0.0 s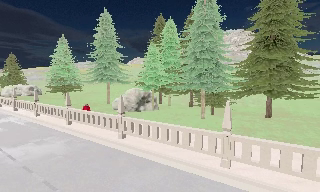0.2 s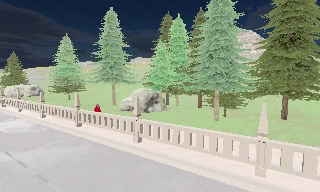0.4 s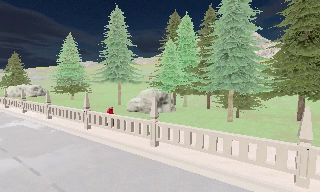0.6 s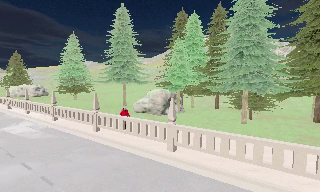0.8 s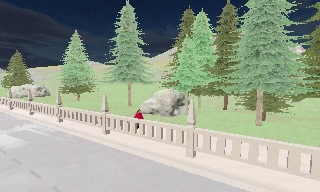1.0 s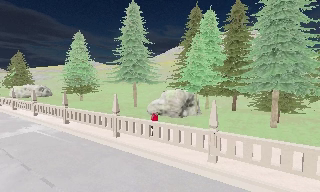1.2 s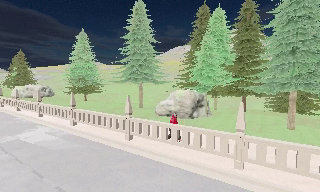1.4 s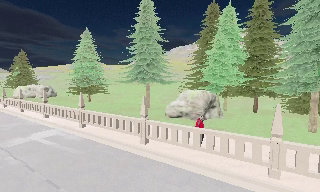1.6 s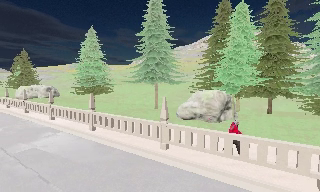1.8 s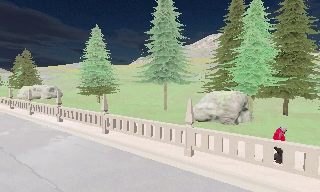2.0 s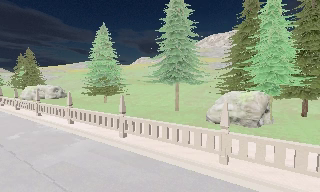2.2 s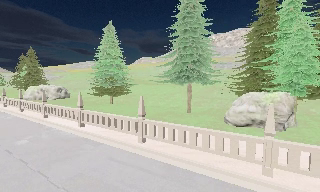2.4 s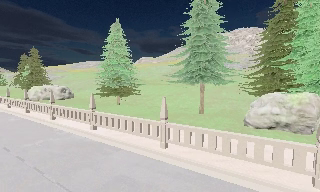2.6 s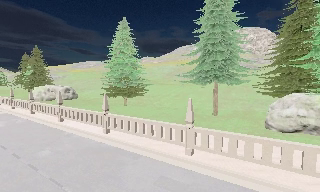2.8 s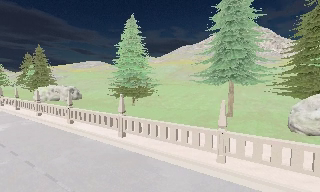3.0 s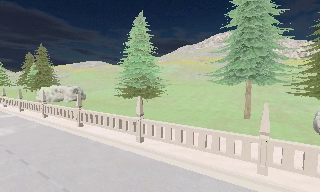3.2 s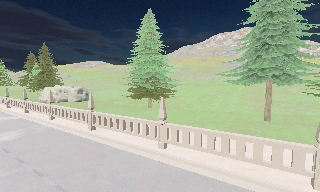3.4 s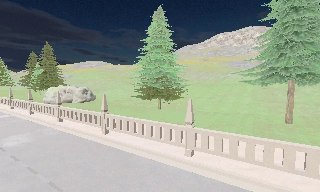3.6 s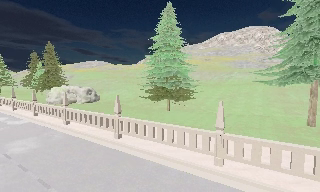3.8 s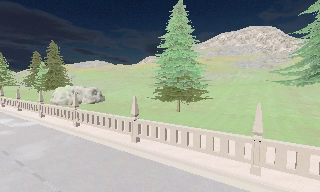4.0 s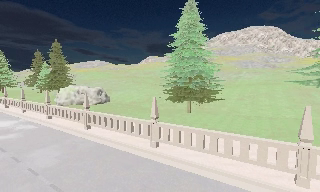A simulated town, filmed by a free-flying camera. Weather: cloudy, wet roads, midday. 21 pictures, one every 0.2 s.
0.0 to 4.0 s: The camera travels to its left and forward, about 25 m, so close, fixed things drift to the right.
The film runs forward here.
